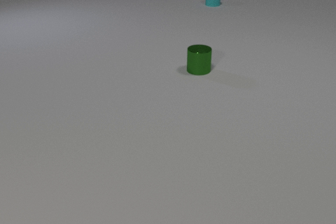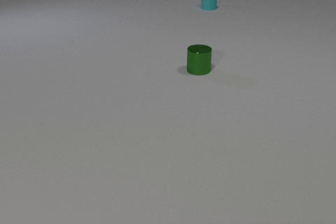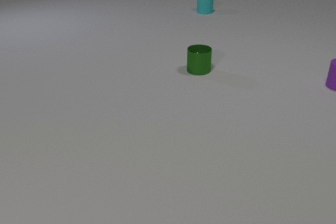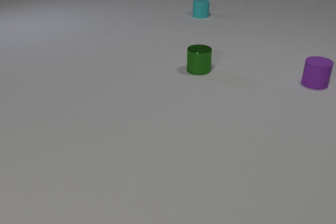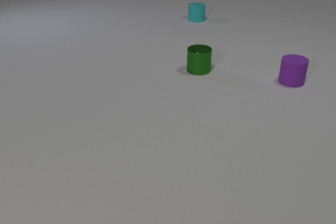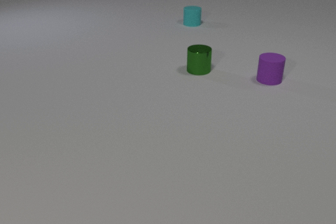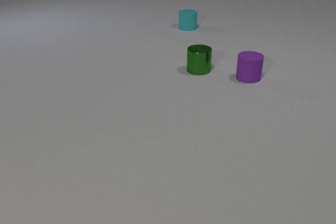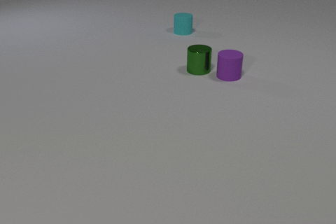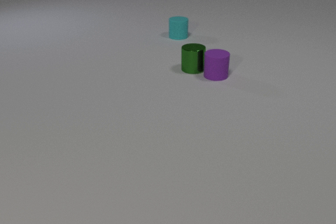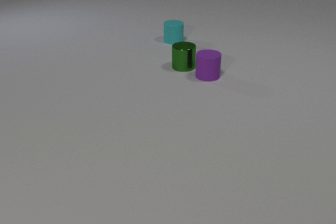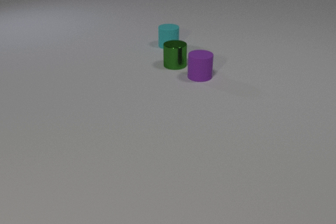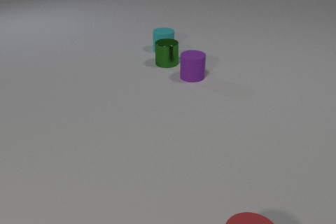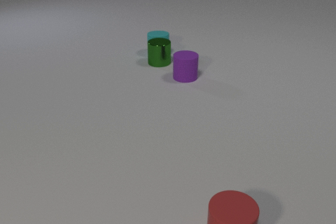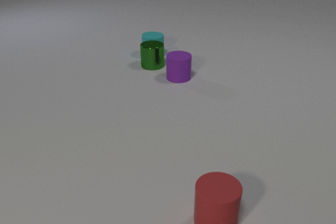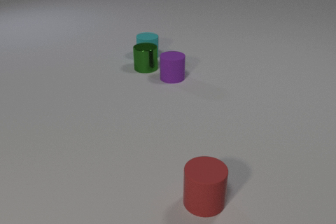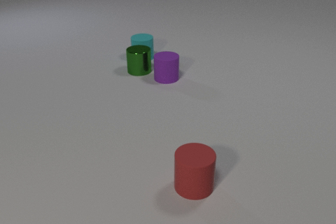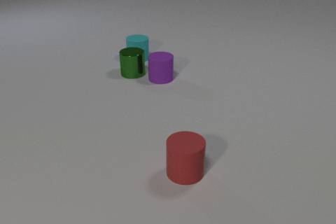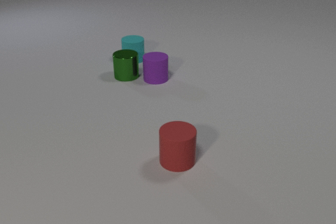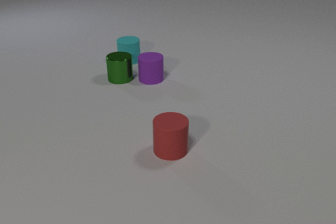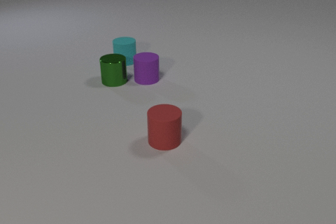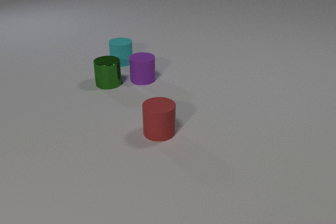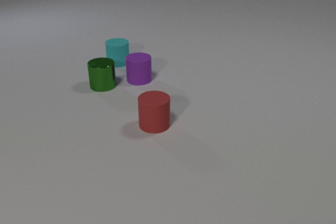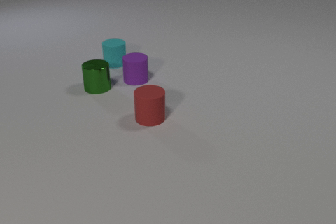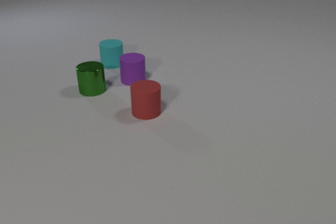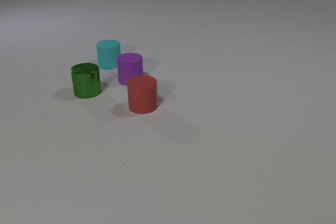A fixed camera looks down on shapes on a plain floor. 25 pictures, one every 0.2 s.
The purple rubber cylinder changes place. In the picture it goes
to the left.
The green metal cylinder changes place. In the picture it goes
to the left.
0.0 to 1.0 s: The purple rubber cylinder comes in at the right edge, slides to the left. The cyan rubber cylinder slides toward the camera.
1.0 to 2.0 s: The purple rubber cylinder slides to the left. The green metal cylinder slides to the left and away from the camera. The cyan rubber cylinder slides toward the camera. The purple rubber cylinder and the green metal cylinder collide.
2.0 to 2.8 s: The purple rubber cylinder slides to the left. The green metal cylinder slides to the left. The cyan rubber cylinder slides toward the camera and to the left. The red rubber cylinder comes in at the bottom edge, slides away from the camera and to the left. The green metal cylinder and the cyan rubber cylinder collide.
2.8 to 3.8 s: The purple rubber cylinder slides to the left. The green metal cylinder slides to the left and toward the camera. The cyan rubber cylinder slides to the left and toward the camera. The red rubber cylinder slides away from the camera and to the left.
3.8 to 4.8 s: The purple rubber cylinder slides to the left. The green metal cylinder slides to the left and toward the camera. The cyan rubber cylinder slides to the left and toward the camera. The red rubber cylinder slides away from the camera.
How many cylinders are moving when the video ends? 4.
What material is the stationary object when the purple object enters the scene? metal.
What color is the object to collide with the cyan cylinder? green.
